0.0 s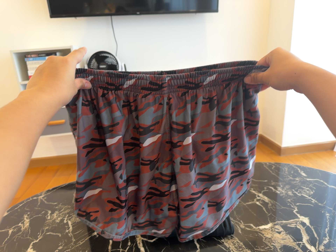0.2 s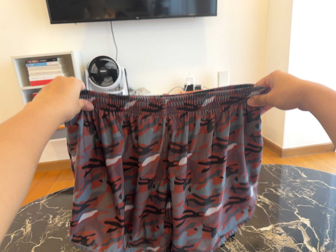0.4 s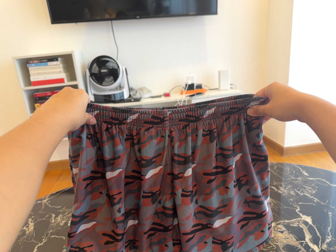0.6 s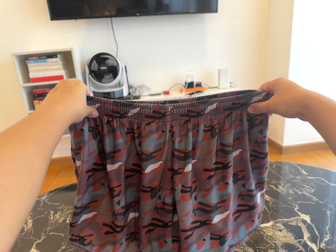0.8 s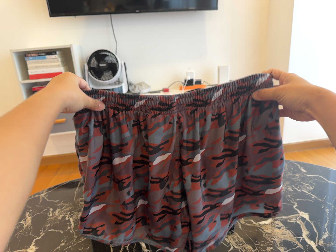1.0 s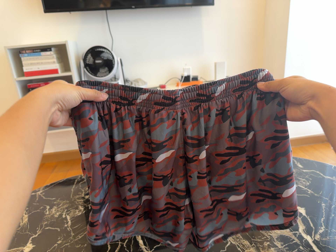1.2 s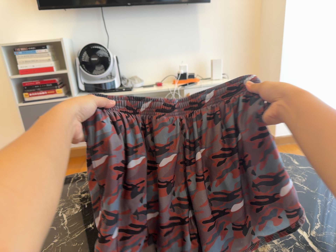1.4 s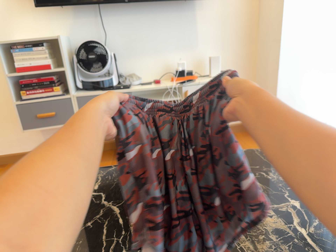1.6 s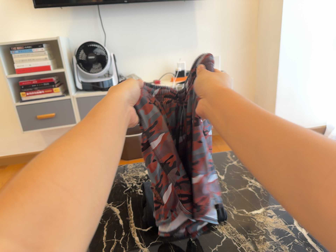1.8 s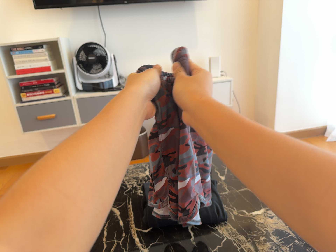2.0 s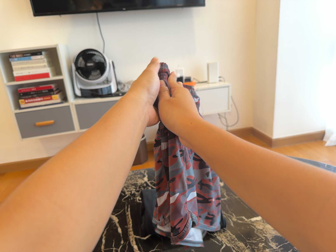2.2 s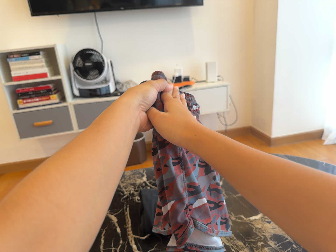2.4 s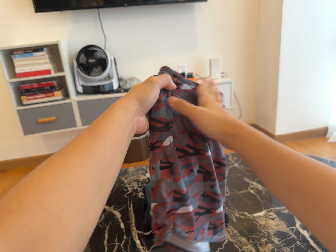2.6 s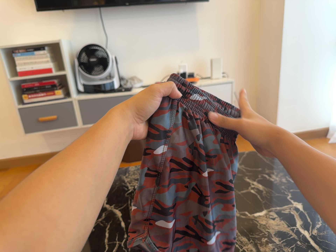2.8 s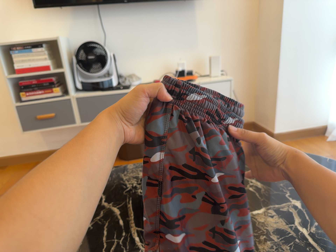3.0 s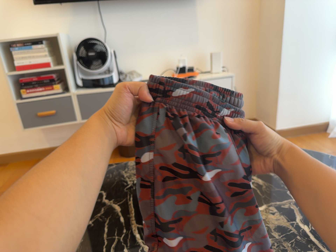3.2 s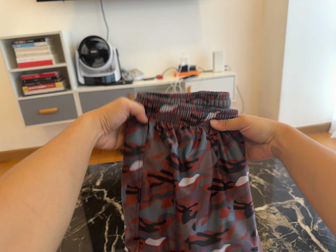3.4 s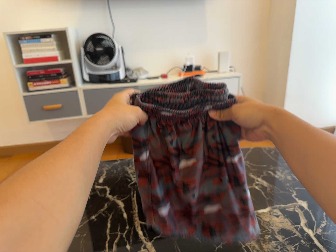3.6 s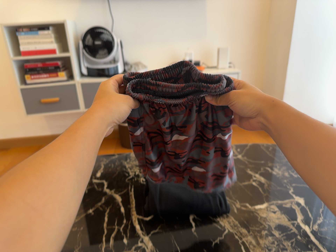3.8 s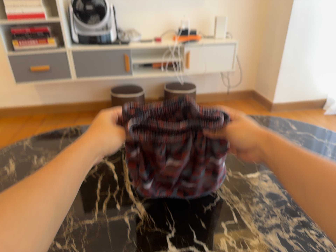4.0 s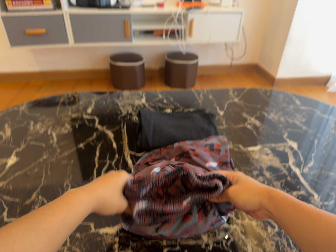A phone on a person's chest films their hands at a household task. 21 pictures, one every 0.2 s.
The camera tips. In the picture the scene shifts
upward.
0.0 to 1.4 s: The camera shifts only a little, or ends up much as it began.
1.4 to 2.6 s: The camera keeps its place and its aim.
2.6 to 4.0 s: The camera travels forward, about 7 cm, so what stands in front looms larger. Its aim tips toward the bottom of its view by about 15 degrees, and the scene shifts upward.
The film runs forward here.
